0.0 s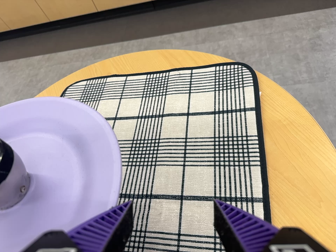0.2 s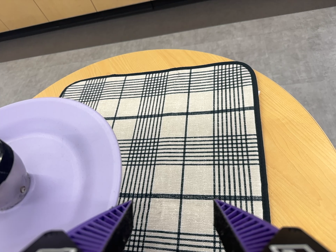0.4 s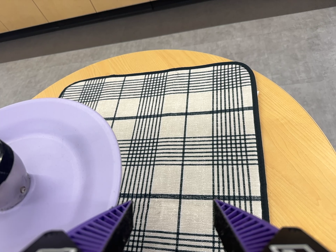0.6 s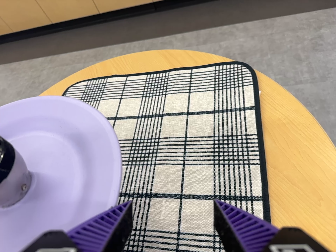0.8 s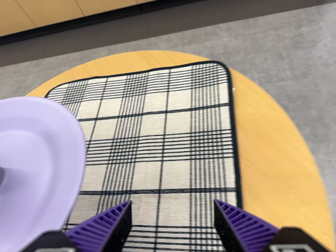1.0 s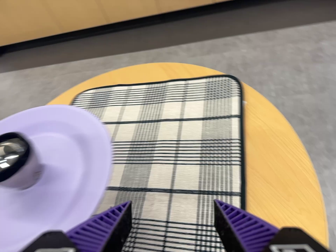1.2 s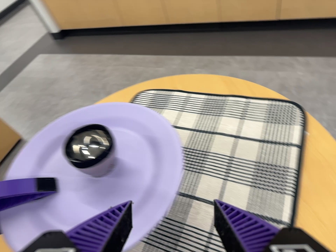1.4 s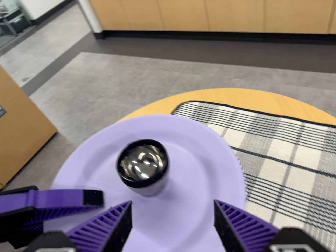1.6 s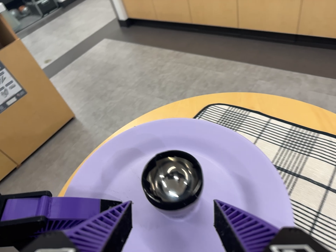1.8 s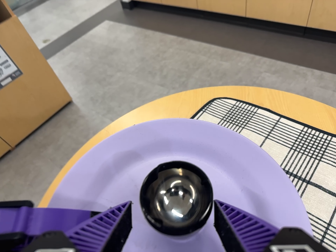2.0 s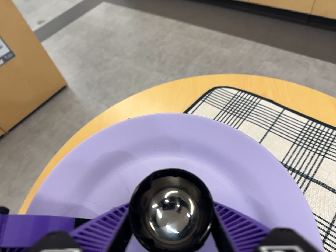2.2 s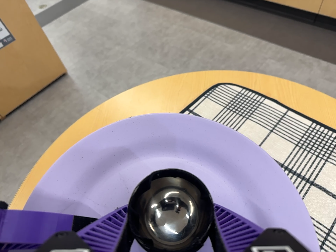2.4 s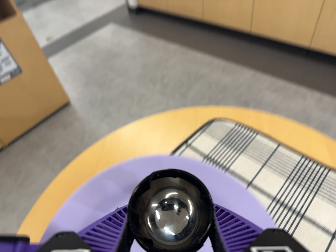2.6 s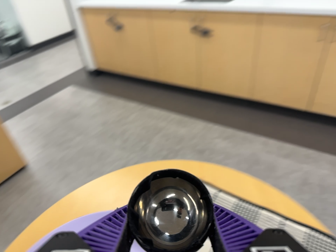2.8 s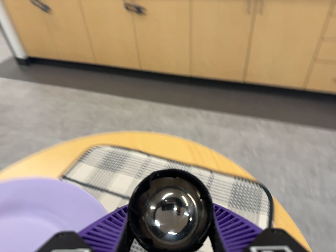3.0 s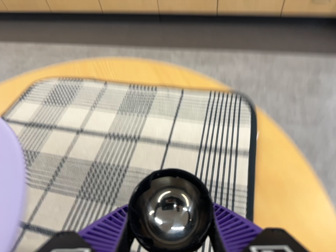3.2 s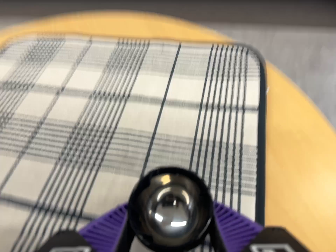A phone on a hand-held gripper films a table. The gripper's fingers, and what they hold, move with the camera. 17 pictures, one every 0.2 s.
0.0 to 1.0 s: The camera travels backward, about 7 cm, so what stands in front gets smaller.
1.0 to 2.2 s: The camera pans to its left by about 15 degrees. It travels to its left, forward and toward the top of its view, about 20 cm, so close, fixed things drift to the right. Its aim tips toward the bottom of its view by about 10 degrees. It rolls about its line of sight by about 30 degrees, and the scene rotates clockwise.
2.2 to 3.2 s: The scene slides to the left, as the camera pans about 25 degrees to its right. It travels to its right, toward the bottom of its view and forward, about 20 cm, so close, fixed things drift to the left. It rolls about its line of sight by about 20 degrees, and the scene rotates counterclockwise.
The film runs forward here.
